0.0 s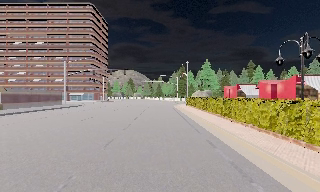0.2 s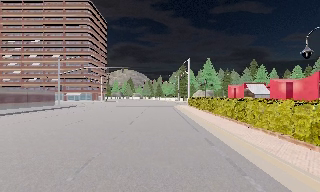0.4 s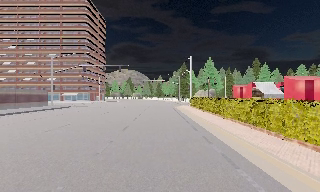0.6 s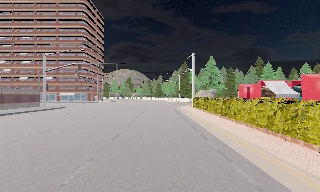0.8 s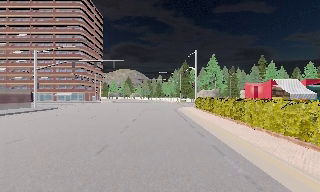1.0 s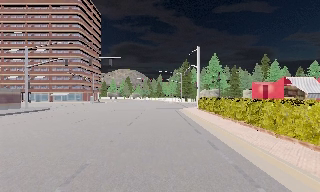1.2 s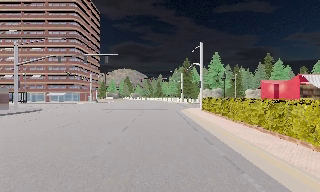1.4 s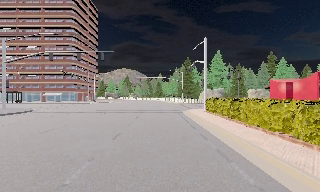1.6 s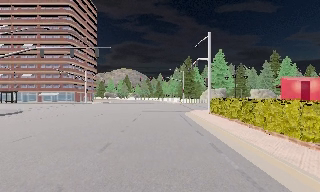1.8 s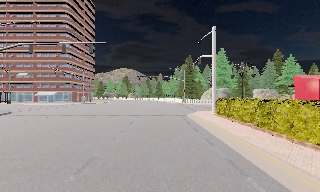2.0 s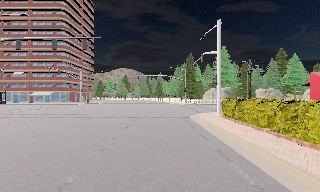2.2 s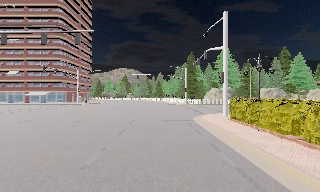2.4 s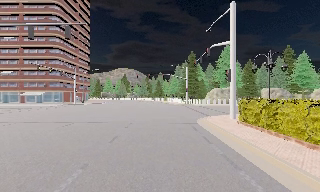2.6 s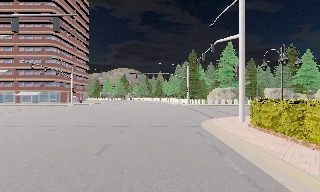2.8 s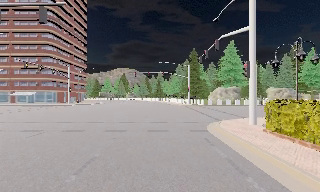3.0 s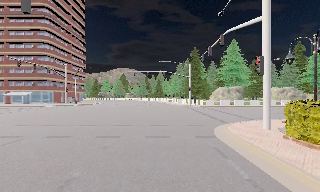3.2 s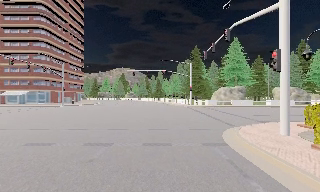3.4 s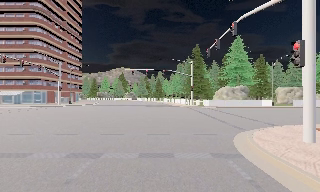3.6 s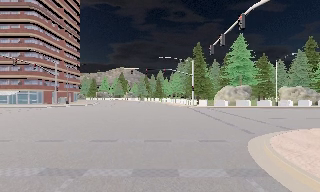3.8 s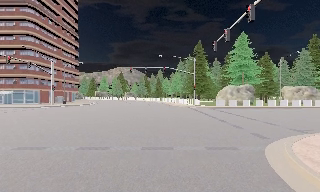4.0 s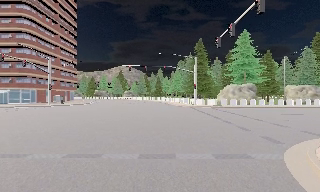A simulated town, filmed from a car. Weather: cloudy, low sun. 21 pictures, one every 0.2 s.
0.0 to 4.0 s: The camera travels forward, about 25 m, so what stands in front looms larger. It loses speed.
The film runs forward here.
